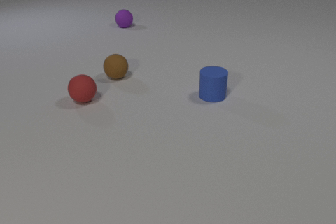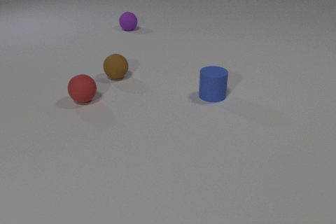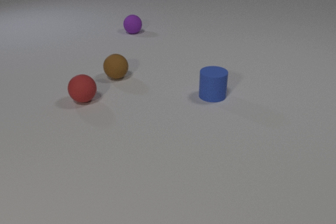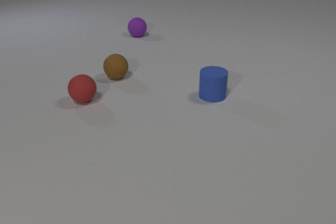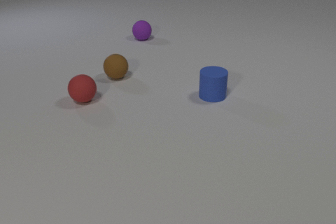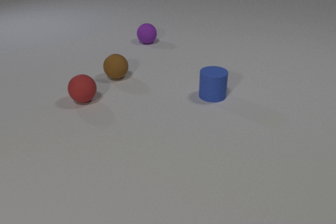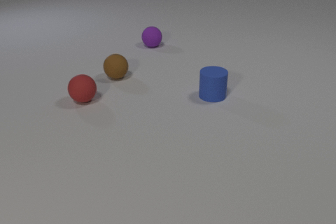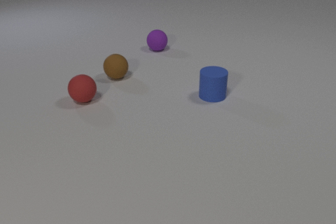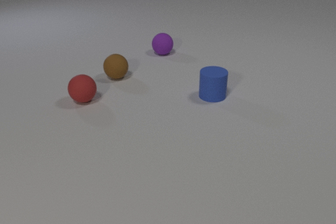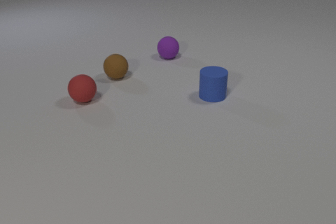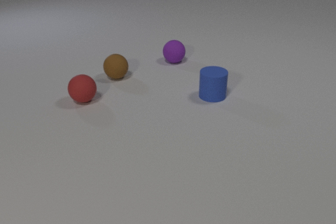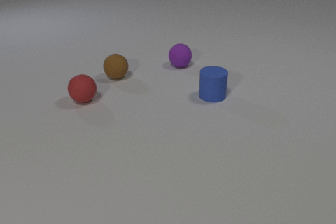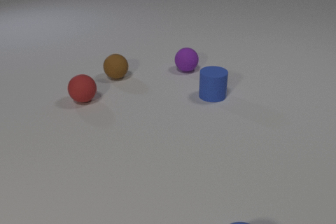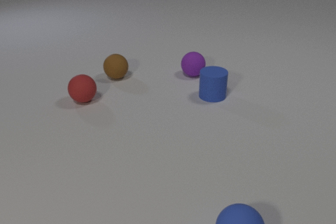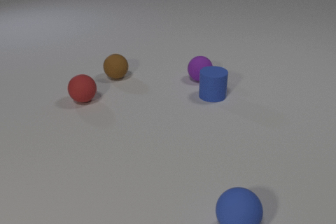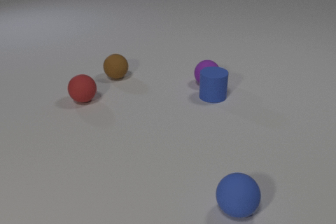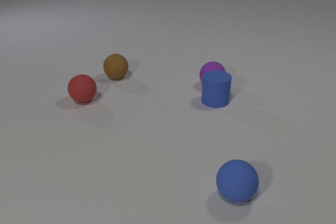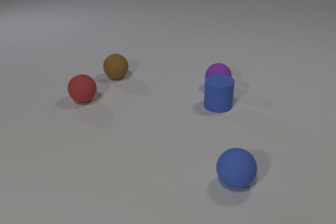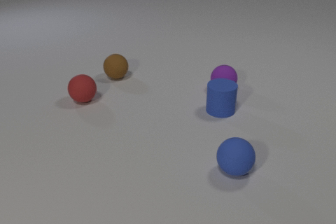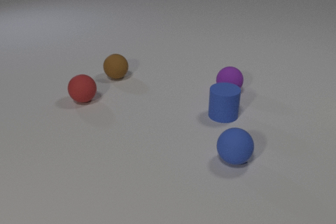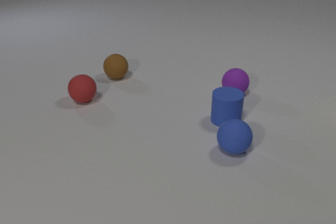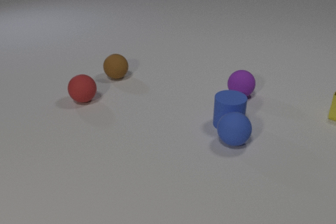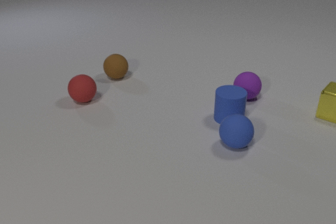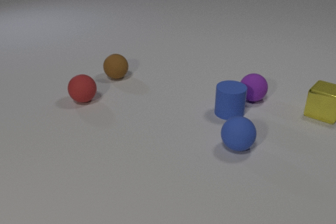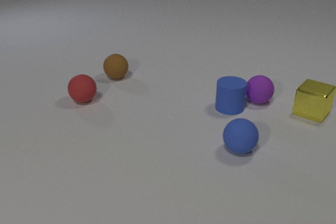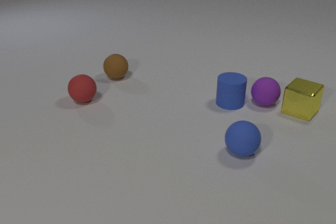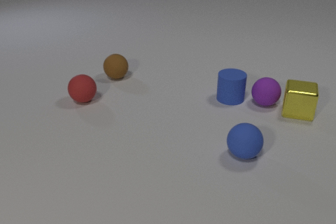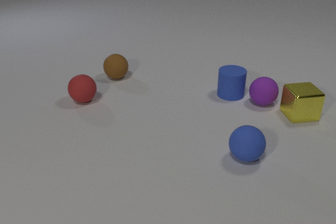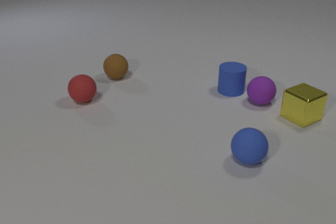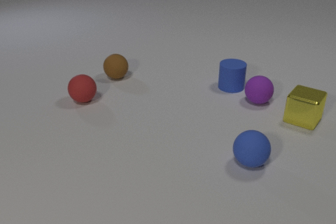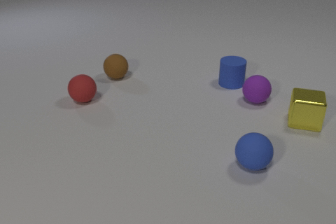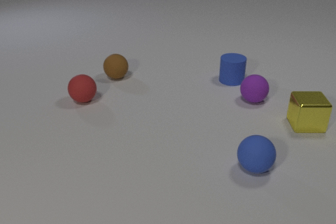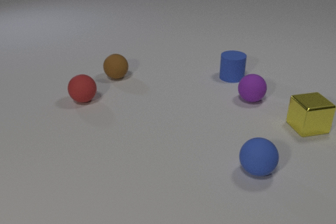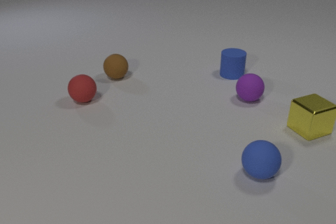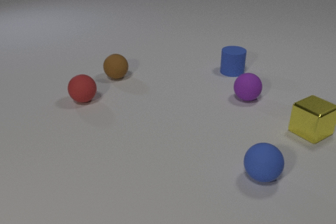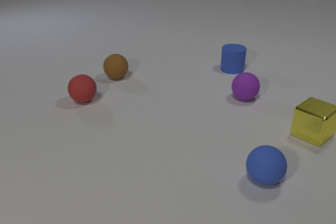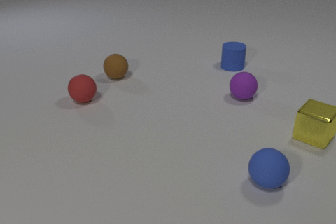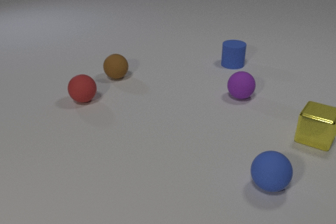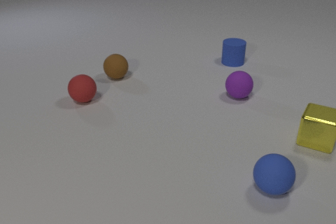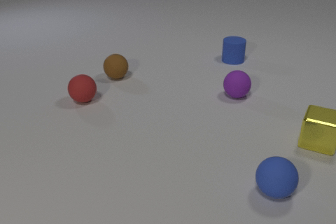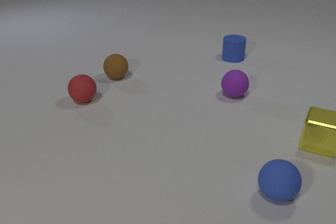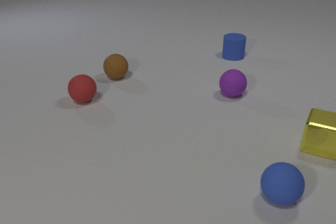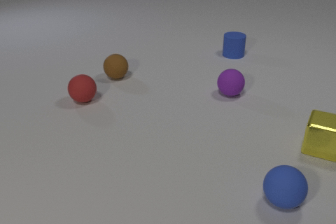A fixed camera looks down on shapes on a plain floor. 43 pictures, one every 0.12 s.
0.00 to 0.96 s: The purple rubber sphere rolls toward the camera and to the right.
0.96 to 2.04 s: The purple rubber sphere rolls toward the camera and to the right. The blue rubber cylinder slides toward the camera. The blue rubber sphere comes in at the bottom edge, rolls away from the camera. The purple rubber sphere and the blue rubber cylinder collide.
2.04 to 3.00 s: The purple rubber sphere rolls to the right and toward the camera. The blue rubber cylinder slides to the right and away from the camera. The yellow metal cube comes in at the right edge, slides to the left. The blue rubber sphere rolls away from the camera. The blue rubber cylinder and the blue rubber sphere collide.
3.00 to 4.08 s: The purple rubber sphere rolls to the left. The blue rubber cylinder slides away from the camera. The yellow metal cube slides toward the camera, spins counterclockwise seen from above by about 165 degrees, its near face sliding to the right. The blue rubber sphere rolls toward the camera and to the right. The purple rubber sphere and the yellow metal cube collide.
4.08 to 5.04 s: The purple rubber sphere rolls to the left and away from the camera. The blue rubber cylinder slides away from the camera. The yellow metal cube slides toward the camera and to the right, spins so that its near face slides to the right, counterclockwise seen from above. The blue rubber sphere rolls toward the camera and to the right.
What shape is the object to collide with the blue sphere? cylinder.
What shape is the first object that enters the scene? sphere.
What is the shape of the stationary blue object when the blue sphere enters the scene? cylinder.
